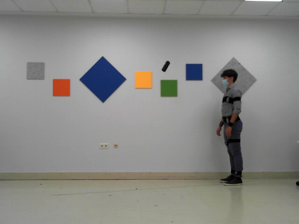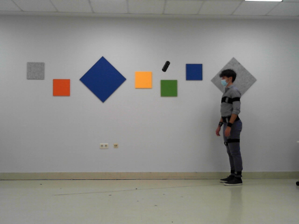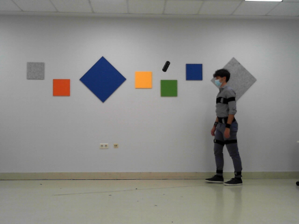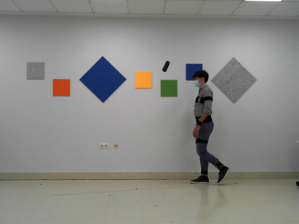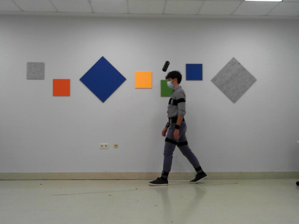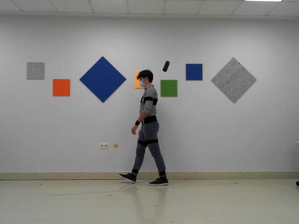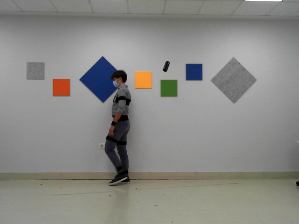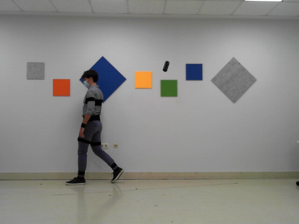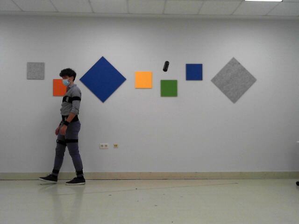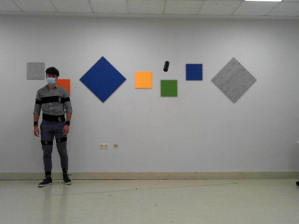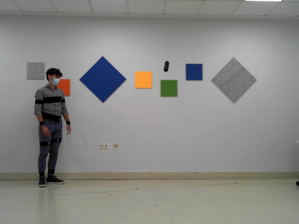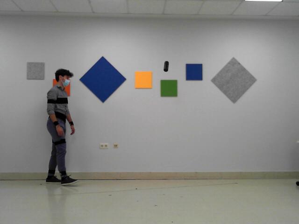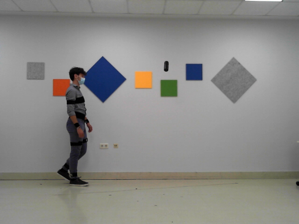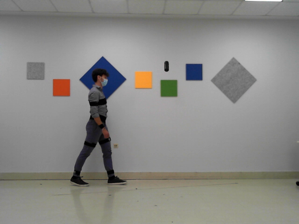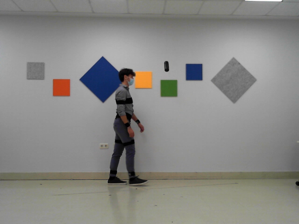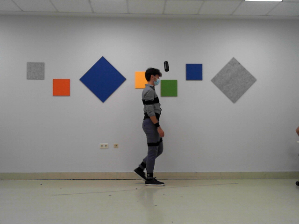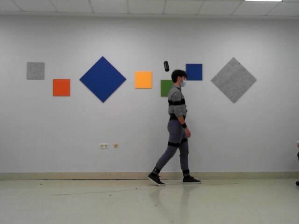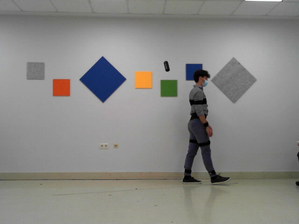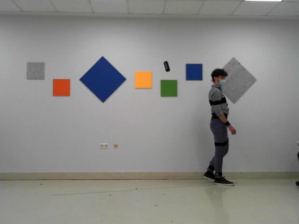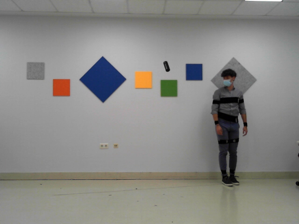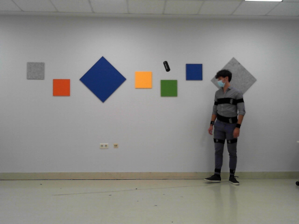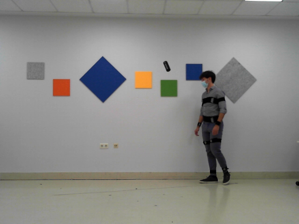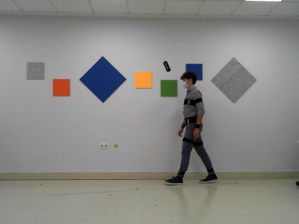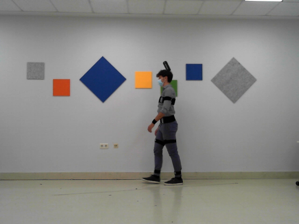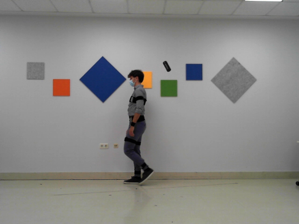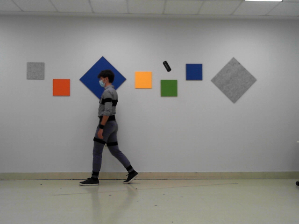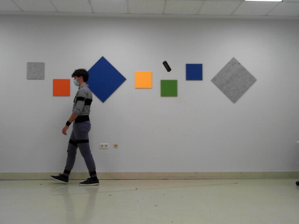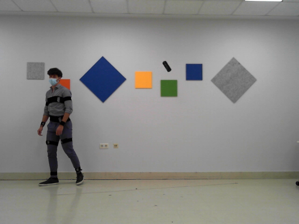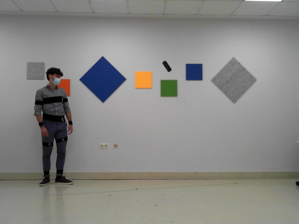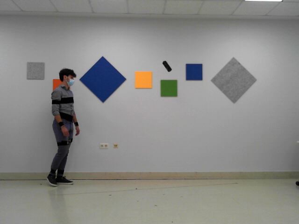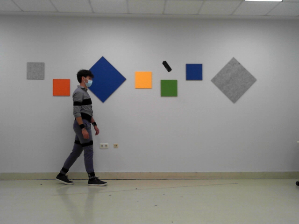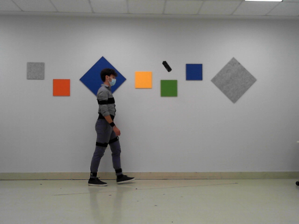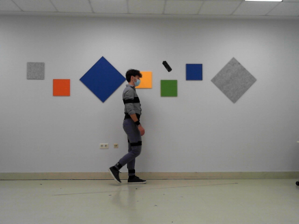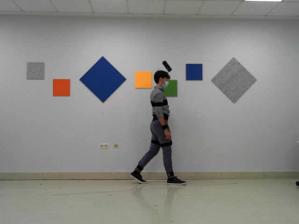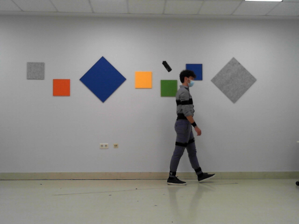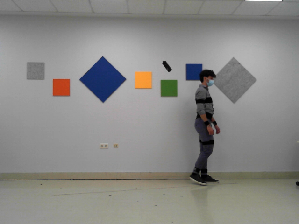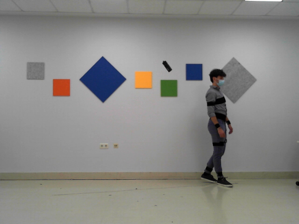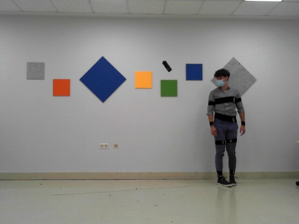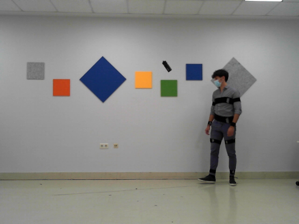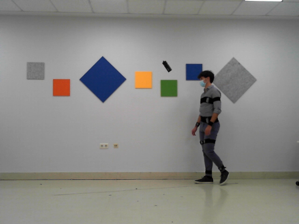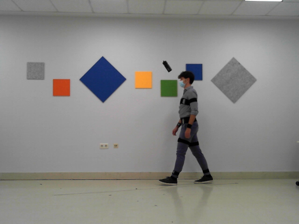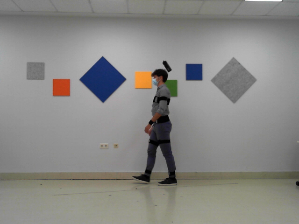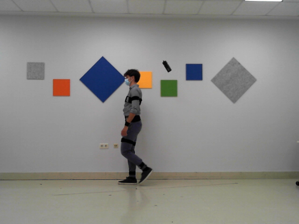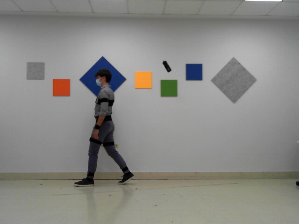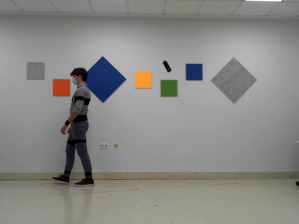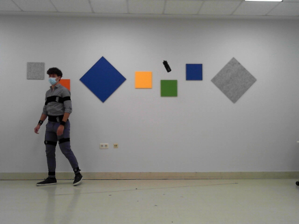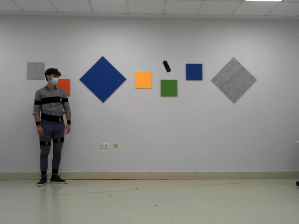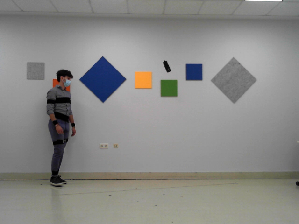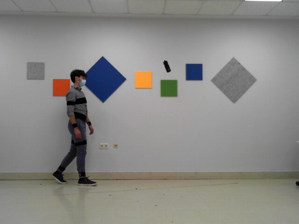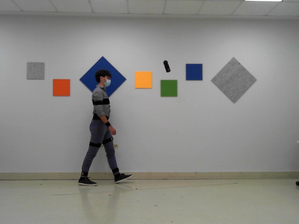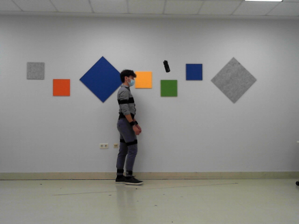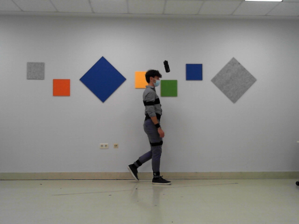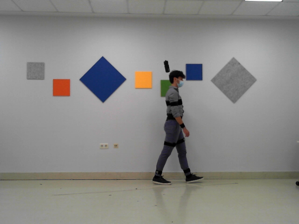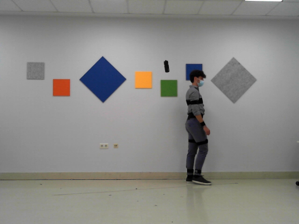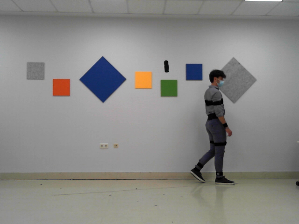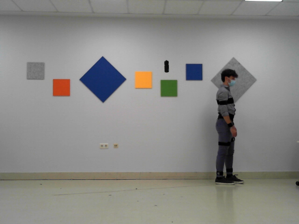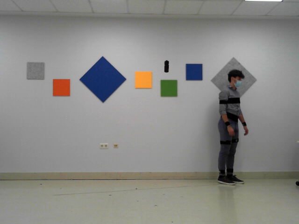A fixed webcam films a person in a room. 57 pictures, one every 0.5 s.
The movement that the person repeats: Walk forward.
